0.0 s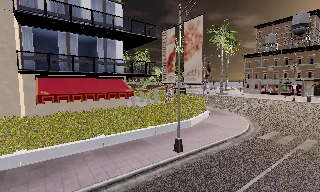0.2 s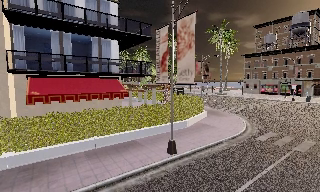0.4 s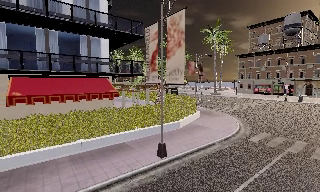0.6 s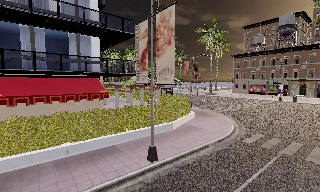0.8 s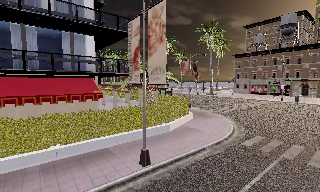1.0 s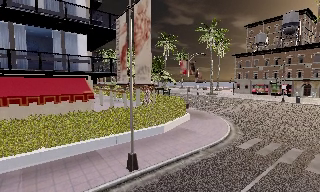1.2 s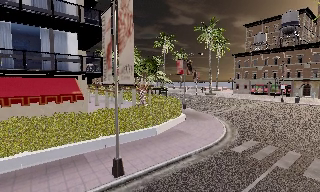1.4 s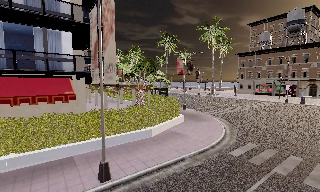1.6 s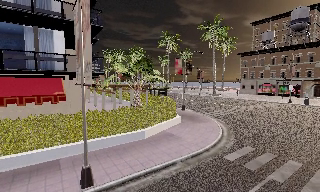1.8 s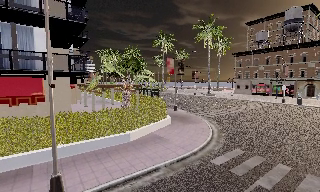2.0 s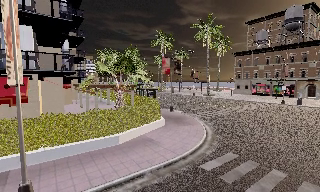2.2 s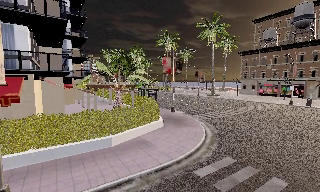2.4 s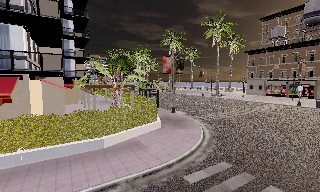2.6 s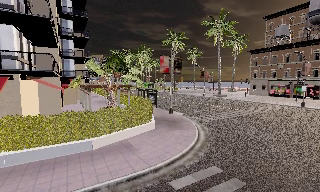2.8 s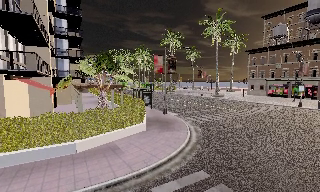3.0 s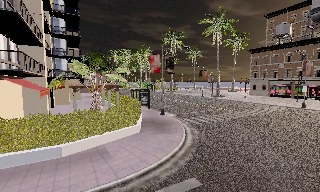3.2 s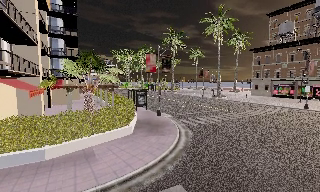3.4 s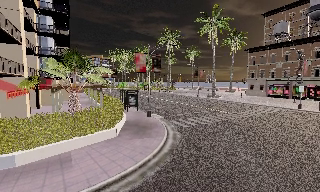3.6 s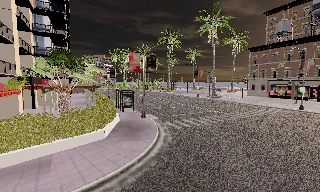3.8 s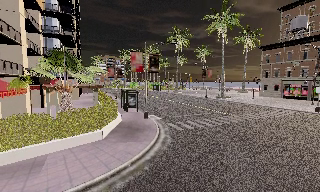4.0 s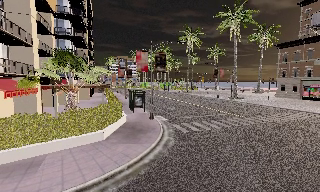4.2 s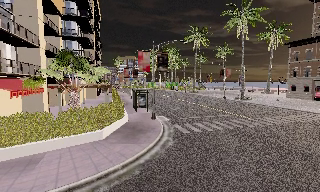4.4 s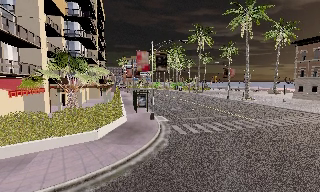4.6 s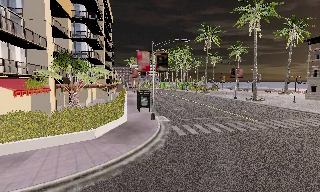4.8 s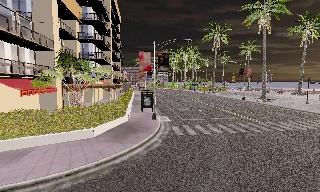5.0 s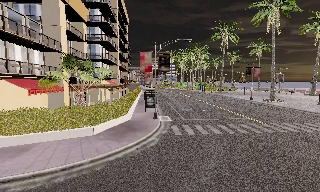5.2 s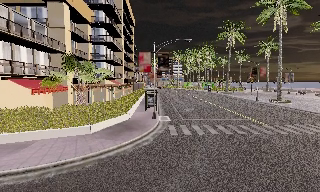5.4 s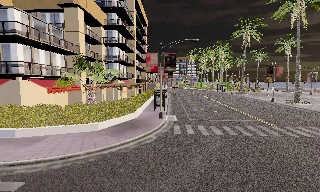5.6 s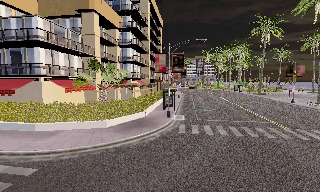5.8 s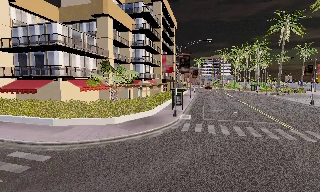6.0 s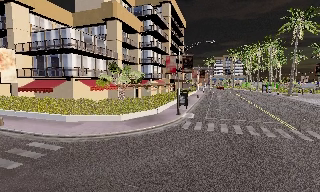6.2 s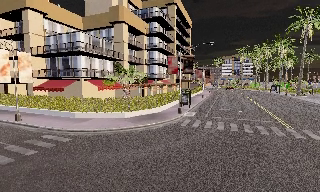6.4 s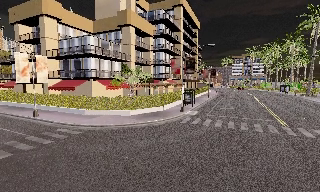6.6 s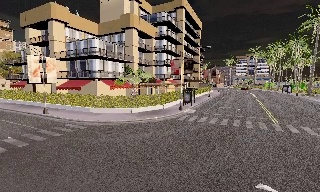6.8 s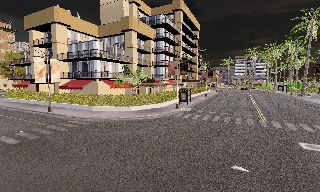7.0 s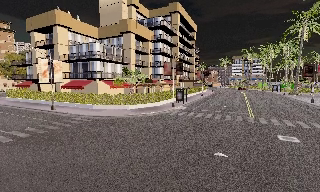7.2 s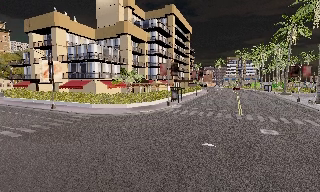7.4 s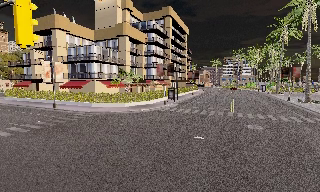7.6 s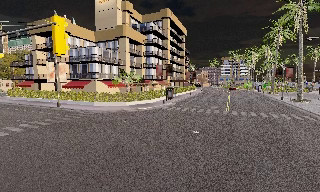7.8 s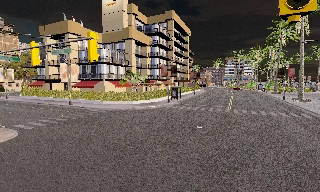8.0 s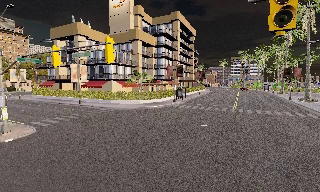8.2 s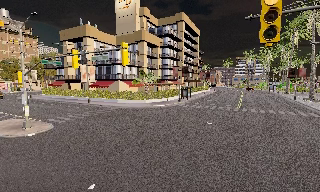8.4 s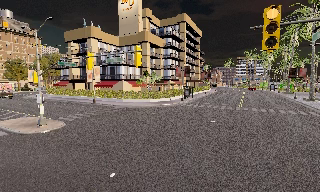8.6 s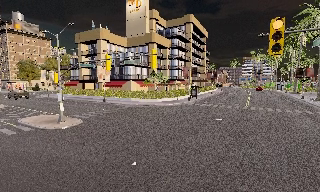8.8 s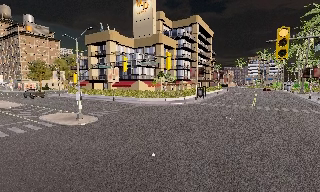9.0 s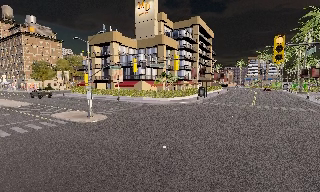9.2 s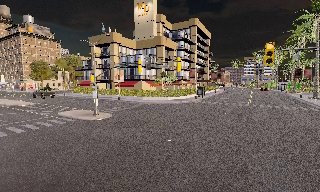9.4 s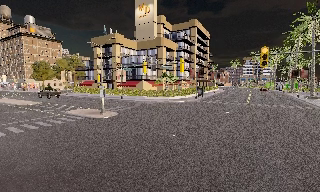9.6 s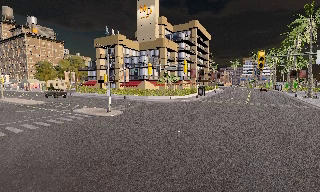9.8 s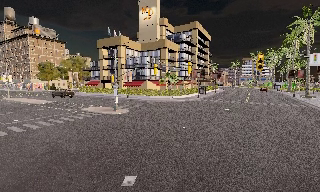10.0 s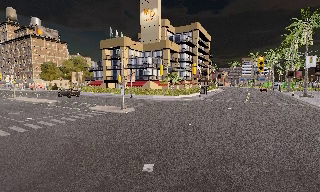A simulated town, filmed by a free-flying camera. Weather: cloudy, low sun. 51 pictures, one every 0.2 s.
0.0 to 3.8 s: The camera pans to its left, which is counterclockwise from overhead, by about 10 degrees. It travels to its right and forward, about 13 m, so close, fixed things drift to the left.
3.8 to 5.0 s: The camera pans to its left, which is counterclockwise from overhead, by about 20 degrees. It travels to its right, about 4.5 m.
5.0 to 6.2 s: The camera pans to its left, which is counterclockwise from overhead, by about 25 degrees. It travels to its right and backward, about 6 m.
6.2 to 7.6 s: The camera travels backward, about 9 m, so what stands in front gets smaller.
7.6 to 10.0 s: The camera travels backward and to its left, about 13 m, so what stands in front gets smaller.
The film runs backward here.
